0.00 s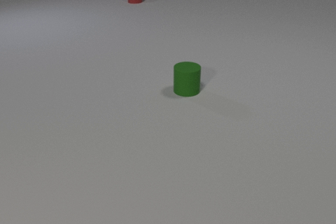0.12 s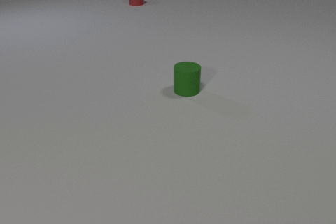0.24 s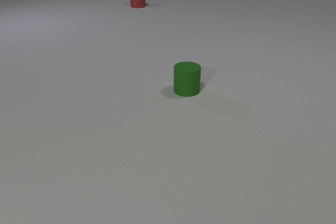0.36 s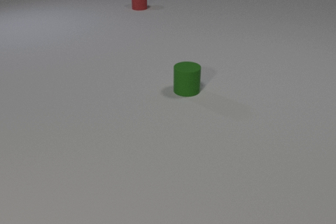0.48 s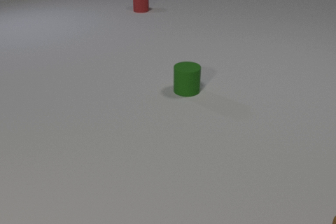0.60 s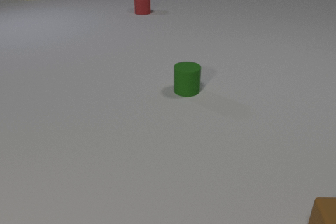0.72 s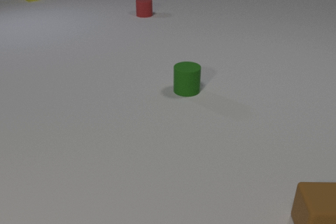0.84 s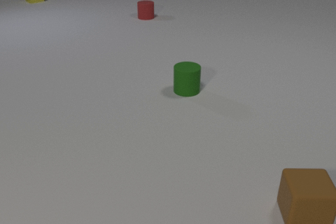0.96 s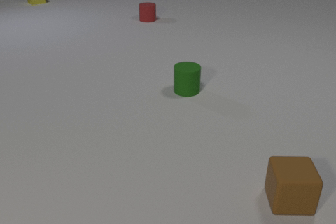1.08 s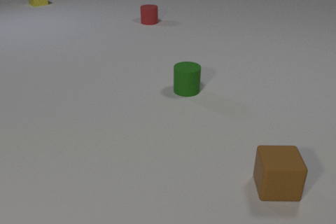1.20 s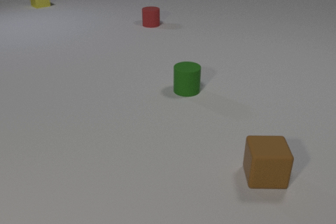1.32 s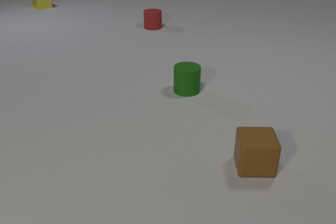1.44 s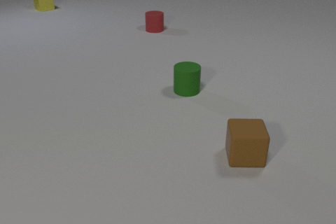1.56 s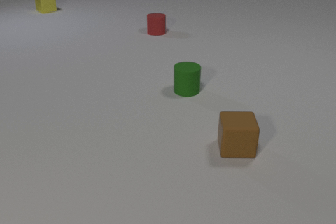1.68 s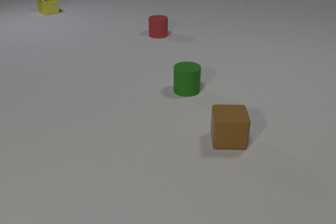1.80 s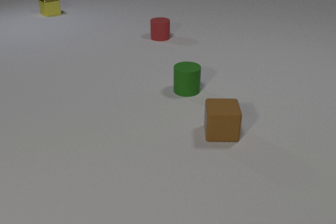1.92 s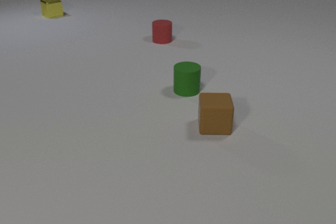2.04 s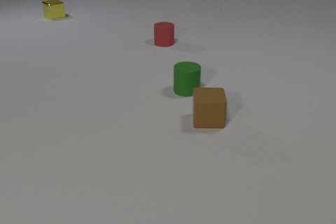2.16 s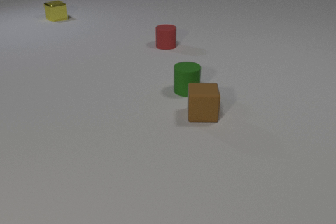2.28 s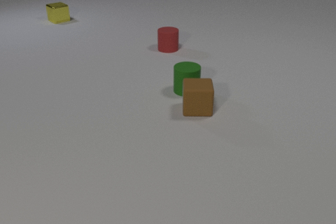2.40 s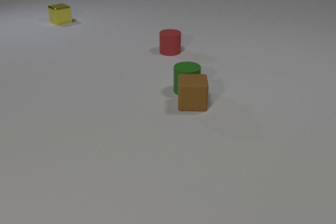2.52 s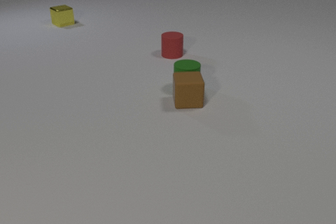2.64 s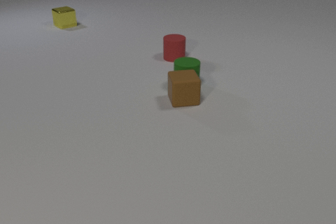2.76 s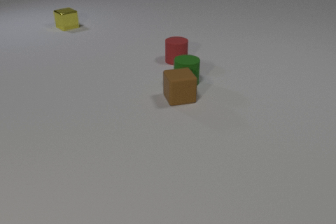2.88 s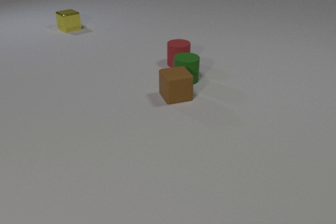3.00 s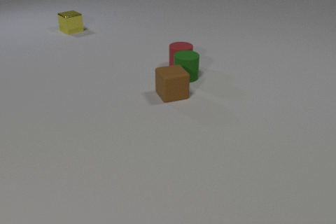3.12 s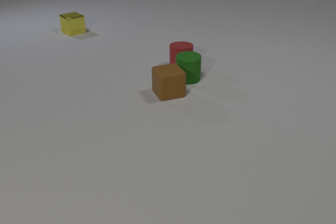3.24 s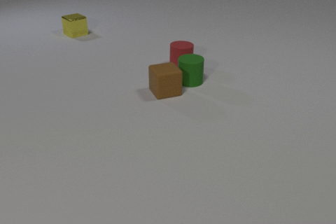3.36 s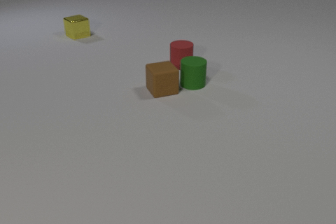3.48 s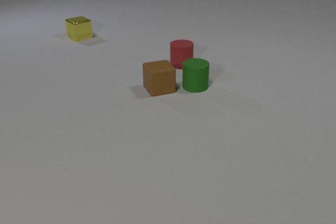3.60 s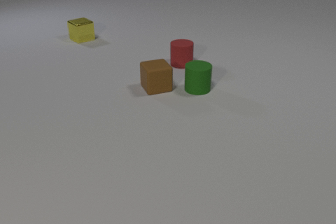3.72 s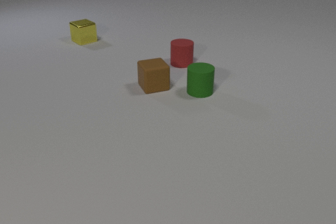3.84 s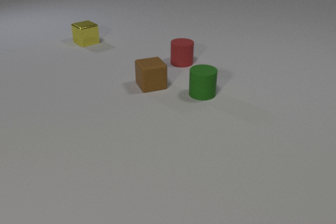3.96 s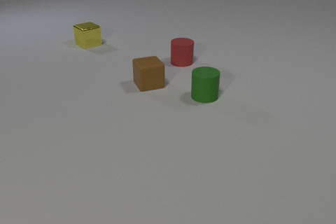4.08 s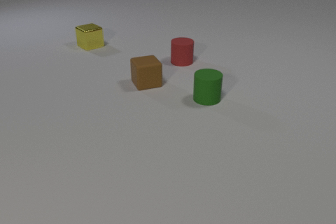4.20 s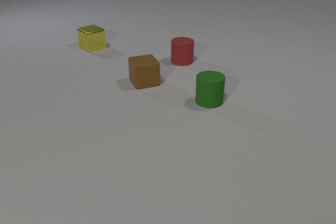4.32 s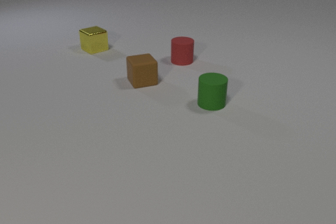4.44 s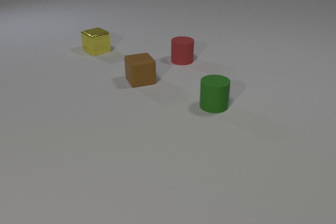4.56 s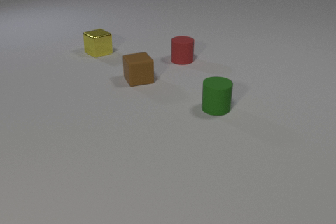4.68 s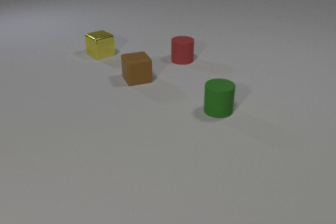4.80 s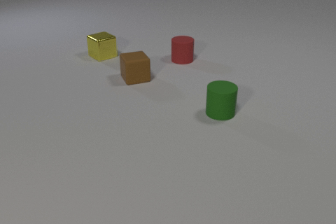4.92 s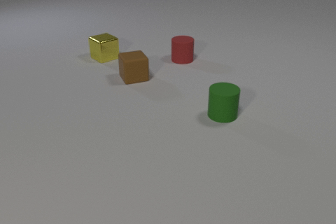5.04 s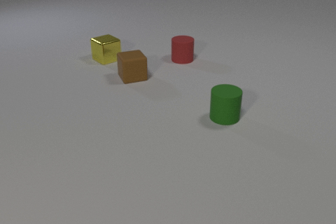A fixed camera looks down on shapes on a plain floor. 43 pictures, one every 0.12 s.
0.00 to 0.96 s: The brown rubber cube comes in at the bottom edge, slides to the left and away from the camera. The yellow metal cube comes in at the top edge, slides toward the camera. The red rubber cylinder slides toward the camera.
0.96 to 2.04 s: The brown rubber cube slides away from the camera and to the left. The yellow metal cube slides toward the camera. The red rubber cylinder slides toward the camera.
2.04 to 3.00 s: The brown rubber cube slides away from the camera and to the left, spins counterclockwise seen from above by about 15 degrees, its near face sliding to the right. The green rubber cylinder slides away from the camera. The yellow metal cube slides toward the camera. The red rubber cylinder slides toward the camera. The brown rubber cube and the green rubber cylinder collide.
3.00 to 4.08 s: The brown rubber cube slides away from the camera and to the left. The green rubber cylinder slides toward the camera and to the right. The yellow metal cube slides toward the camera. The red rubber cylinder slides away from the camera. The green rubber cylinder and the red rubber cylinder collide.
4.08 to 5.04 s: The brown rubber cube slides away from the camera and to the left. The green rubber cylinder slides toward the camera and to the right. The yellow metal cube slides toward the camera. The red rubber cylinder slides away from the camera.
What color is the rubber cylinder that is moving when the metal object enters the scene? red.
What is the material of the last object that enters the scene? metal.
Are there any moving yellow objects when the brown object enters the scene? no.
